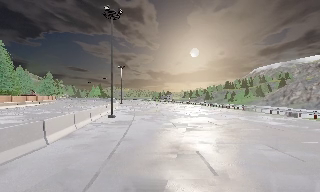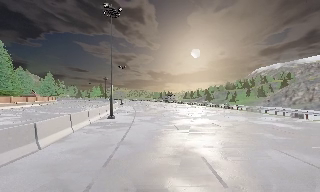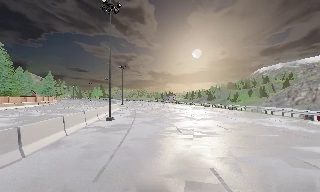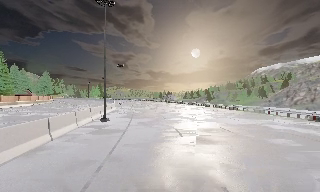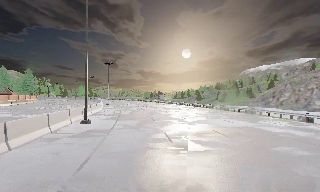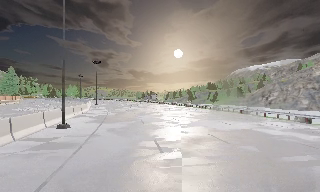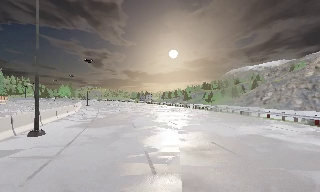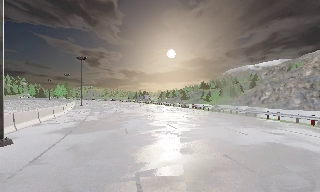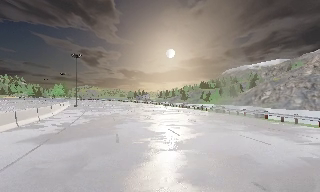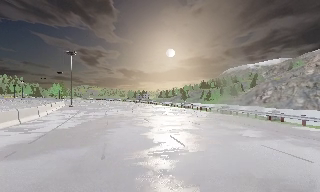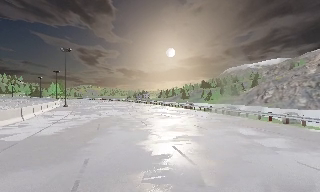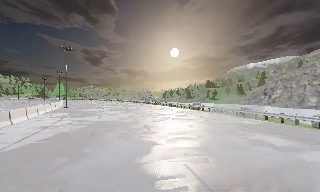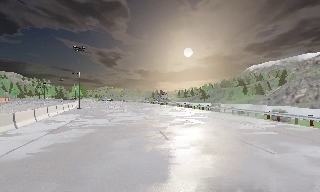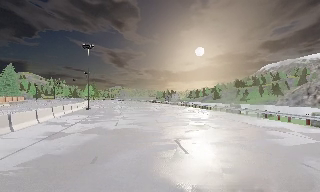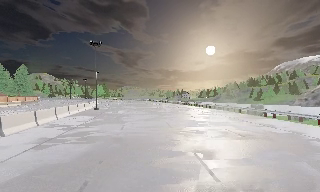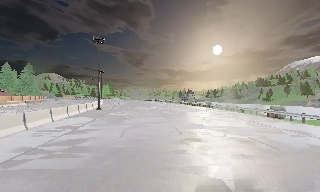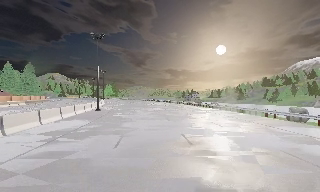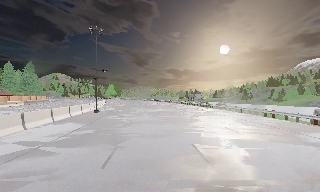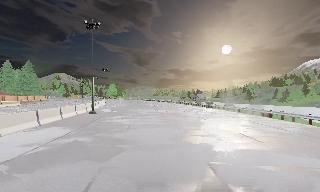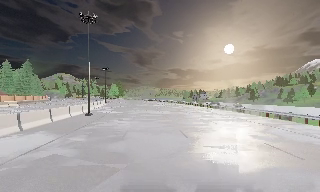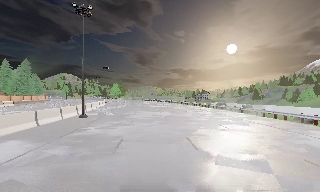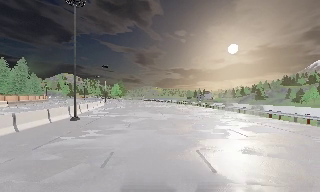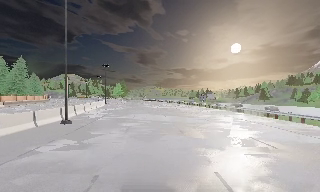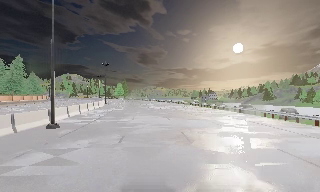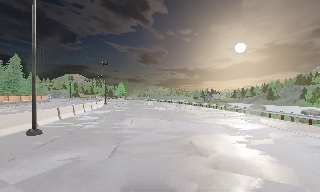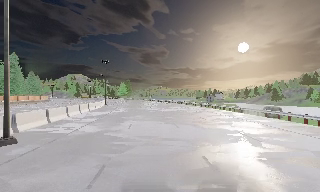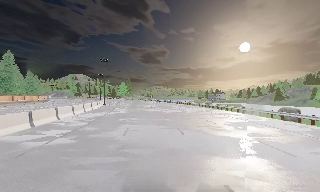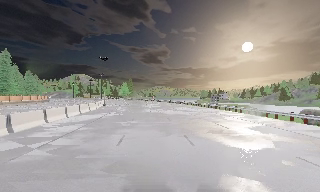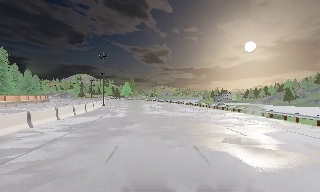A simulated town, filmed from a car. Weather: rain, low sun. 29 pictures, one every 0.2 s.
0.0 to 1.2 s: The camera travels forward, about 7 m, so what stands in front looms larger. It gains speed.
1.2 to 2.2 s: The camera travels forward, about 10 m, so what stands in front looms larger.
2.2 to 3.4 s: The camera pans to its left, which is counterclockwise from overhead, by about 15 degrees. It travels forward, about 12 m, so what stands in front looms larger.
3.4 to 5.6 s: The camera travels forward, about 20 m, so what stands in front looms larger.
The film runs forward here.
